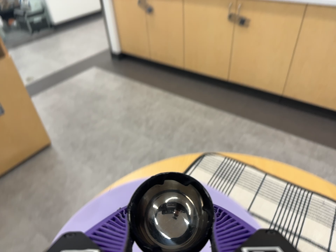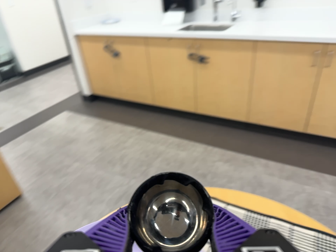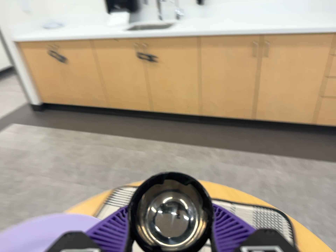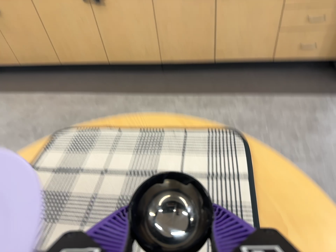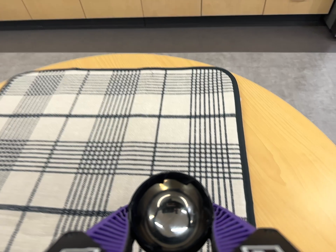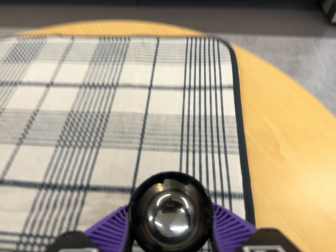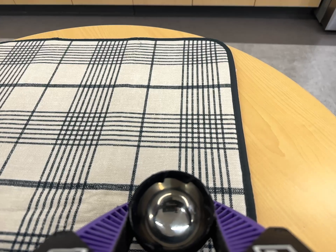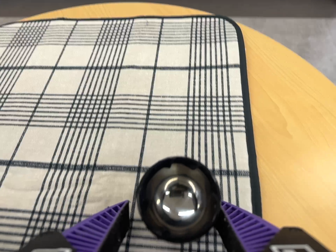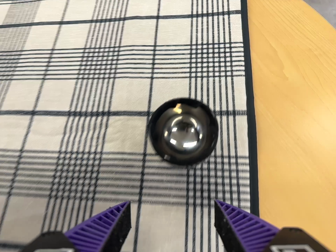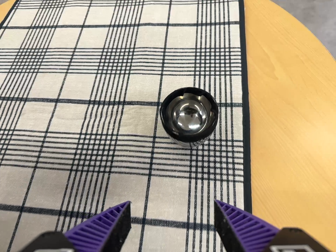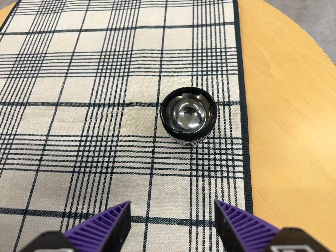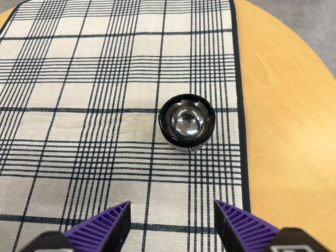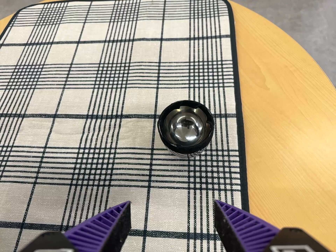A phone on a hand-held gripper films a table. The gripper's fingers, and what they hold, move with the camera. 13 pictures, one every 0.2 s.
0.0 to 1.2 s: The camera pans to its right by about 25 degrees. It travels to its right, toward the bottom of its view and forward, about 28 cm, so close, fixed things drift to the left. Its aim tips toward the bottom of its view by about 10 degrees, and the scene shifts upward. It rolls about its line of sight by about 20 degrees, and the scene rotates counterclockwise.
1.2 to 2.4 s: The camera travels backward, about 10 cm, so what stands in front gets smaller. Its aim tips toward the bottom of its view by about 10 degrees, and the scene shifts upward.
The film runs forward here.
